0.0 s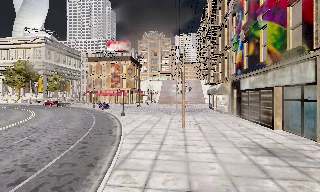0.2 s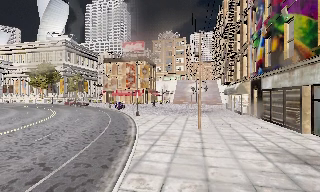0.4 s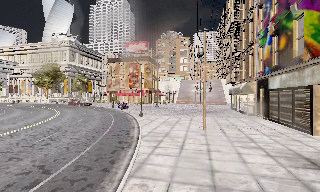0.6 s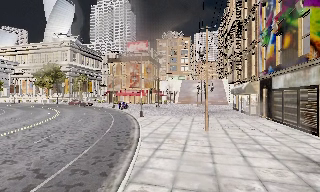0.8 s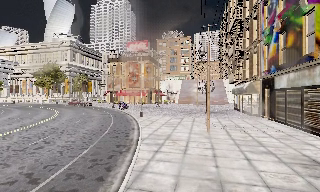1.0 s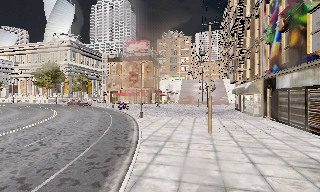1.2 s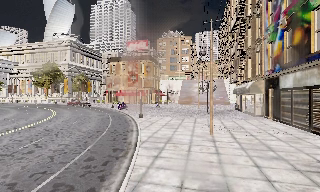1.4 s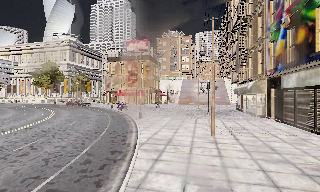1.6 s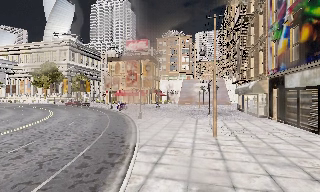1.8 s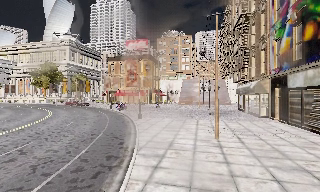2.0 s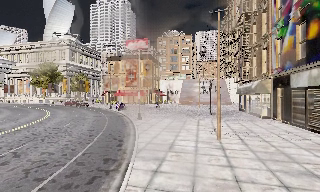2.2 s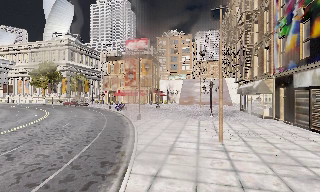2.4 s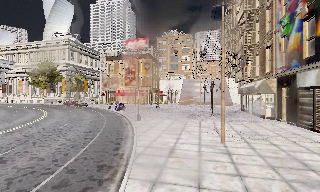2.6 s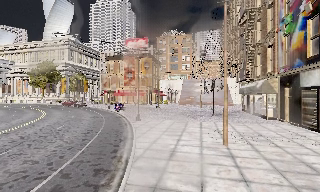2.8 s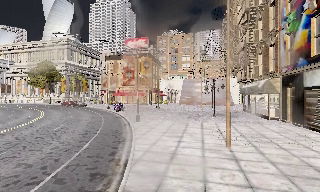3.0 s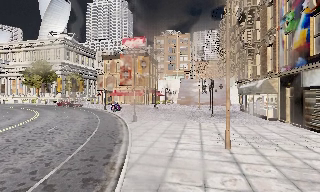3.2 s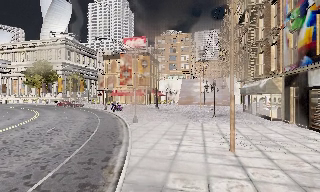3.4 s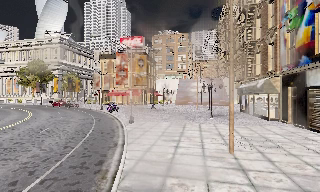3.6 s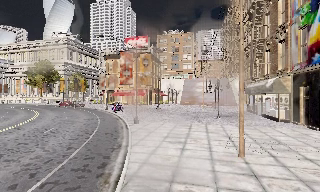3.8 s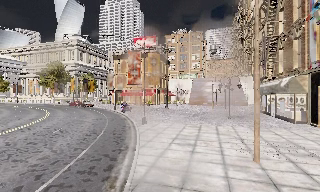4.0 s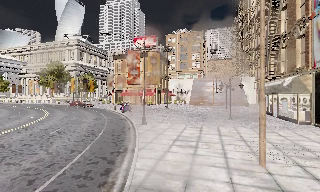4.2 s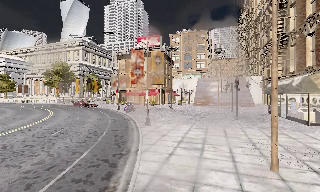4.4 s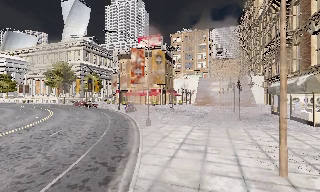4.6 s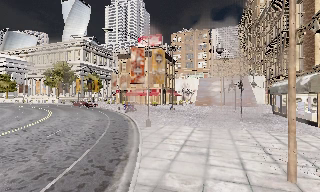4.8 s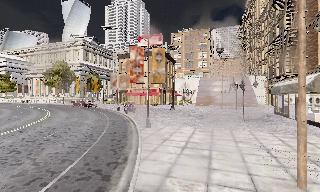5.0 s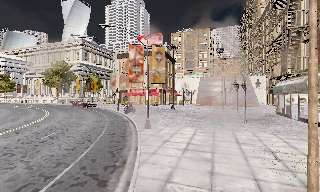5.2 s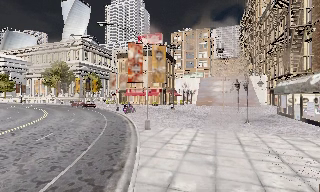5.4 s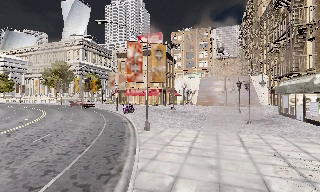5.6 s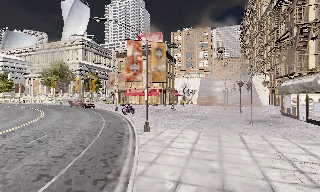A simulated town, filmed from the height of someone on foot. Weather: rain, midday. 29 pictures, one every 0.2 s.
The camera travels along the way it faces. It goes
forward.
0.0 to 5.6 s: The scene slides to the right, as the camera pans about 10 degrees to its left. It travels forward, about 9 m, so what stands in front looms larger.
The film runs forward here.
